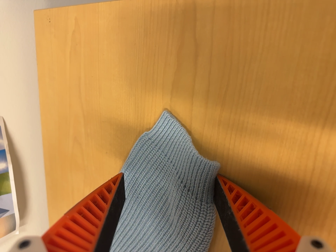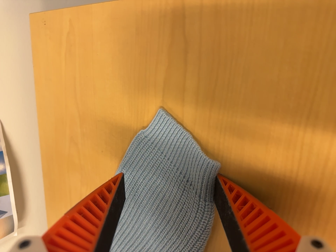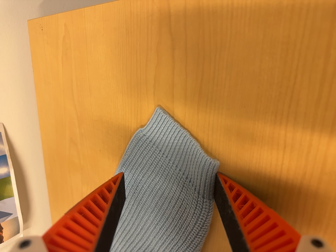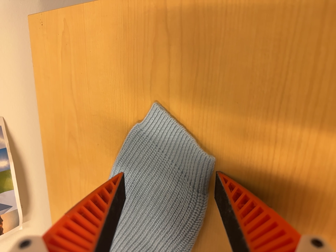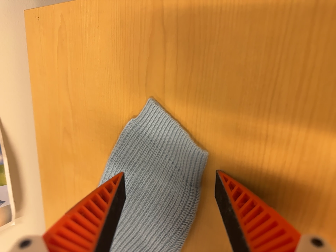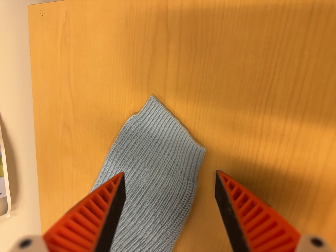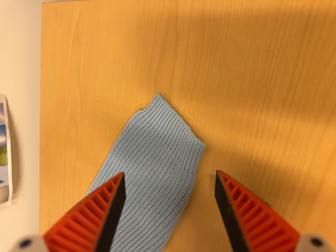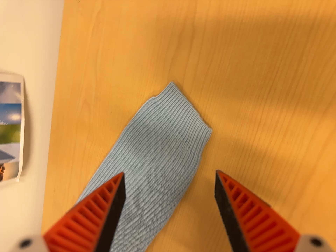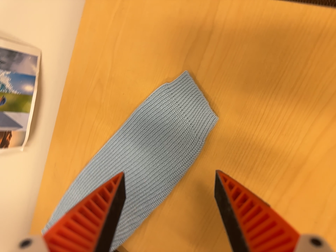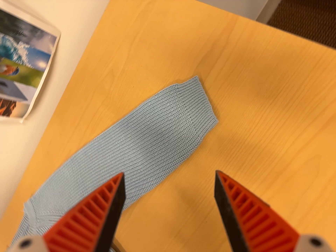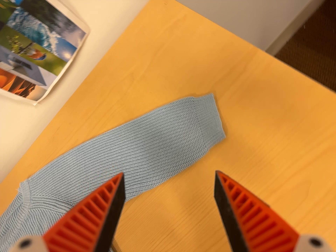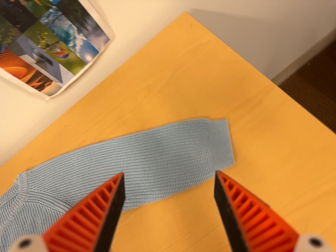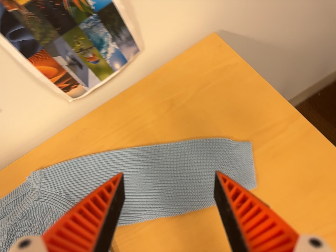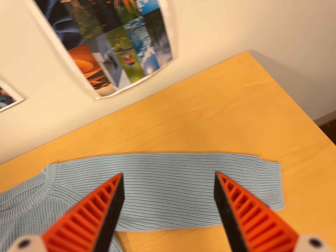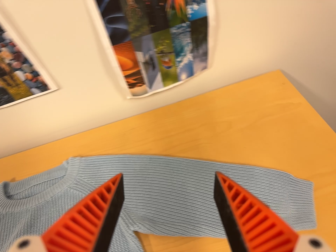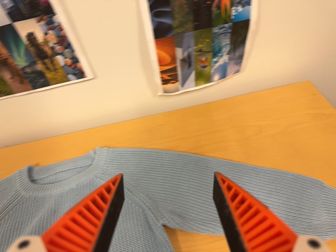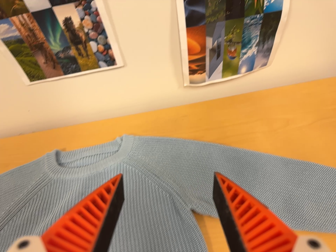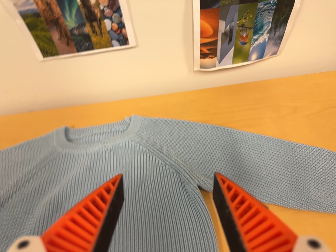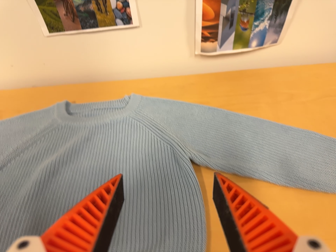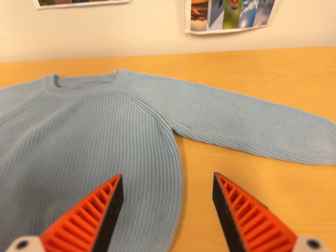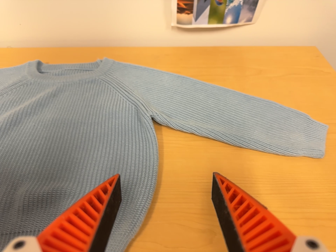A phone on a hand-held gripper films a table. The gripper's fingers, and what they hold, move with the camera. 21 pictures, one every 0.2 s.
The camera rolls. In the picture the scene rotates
clockwise.
0.0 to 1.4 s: The camera travels backward and toward the bottom of its view, about 8 cm, so what stands in front gets smaller.
1.4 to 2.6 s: The camera pans to its right by about 10 degrees. It travels to its left and backward, about 26 cm. Its aim tips toward the top of its view by about 10 degrees, and the scene shifts downward. It rolls about its line of sight by about 50 degrees, and the scene rotates clockwise.
2.6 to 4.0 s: The camera travels toward the bottom of its view and to its left, about 28 cm, so close, fixed things drift upward. It rolls about its line of sight by about 25 degrees, and the scene rotates clockwise.
The film runs backward here.
